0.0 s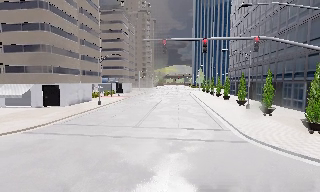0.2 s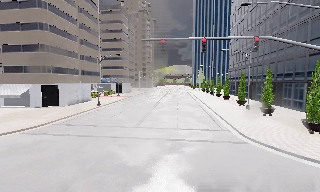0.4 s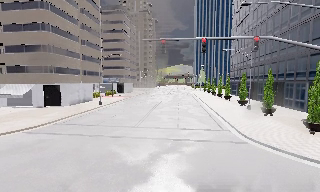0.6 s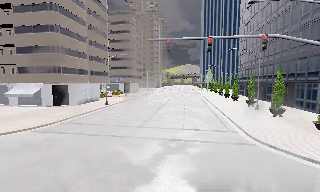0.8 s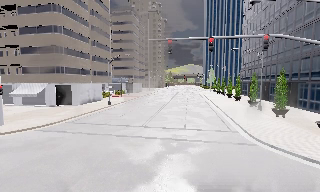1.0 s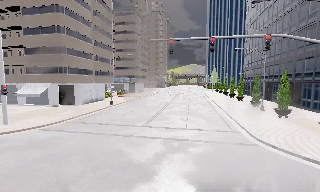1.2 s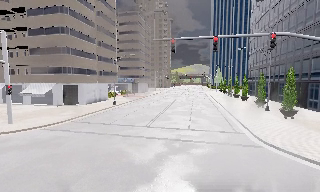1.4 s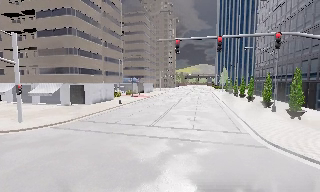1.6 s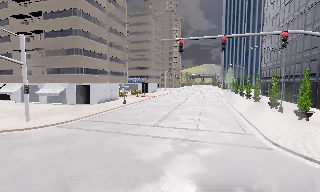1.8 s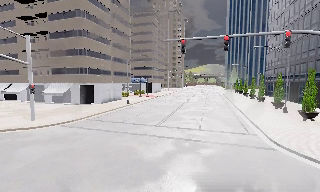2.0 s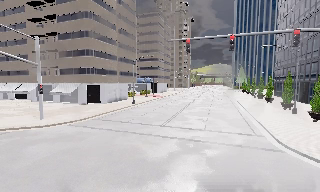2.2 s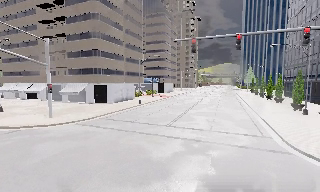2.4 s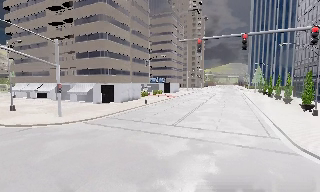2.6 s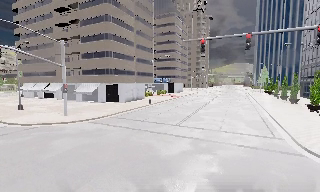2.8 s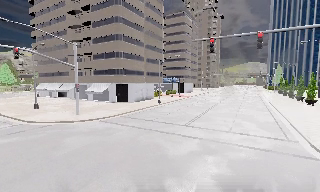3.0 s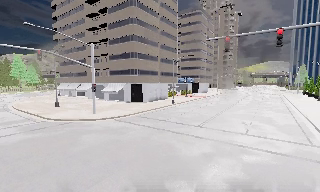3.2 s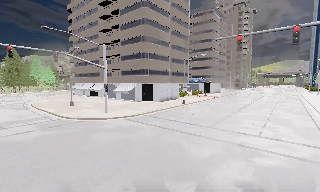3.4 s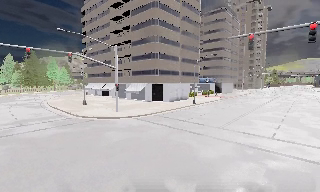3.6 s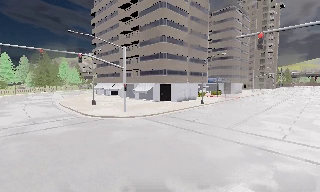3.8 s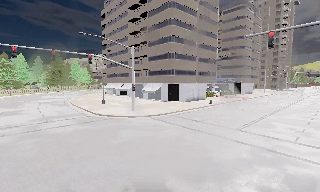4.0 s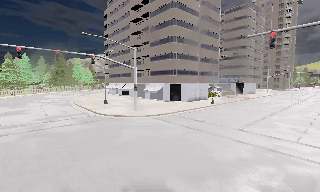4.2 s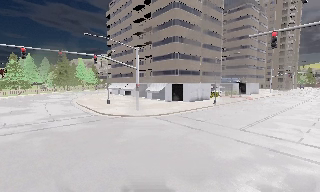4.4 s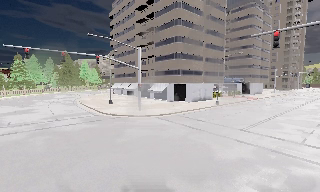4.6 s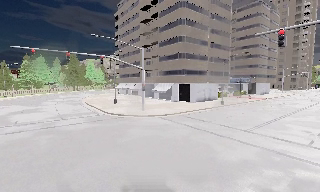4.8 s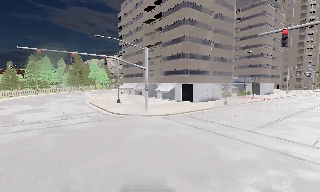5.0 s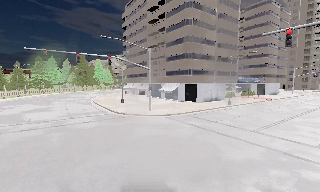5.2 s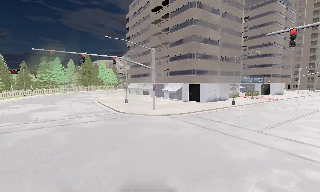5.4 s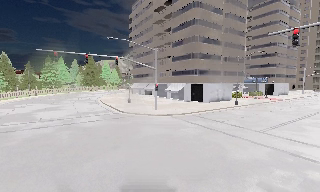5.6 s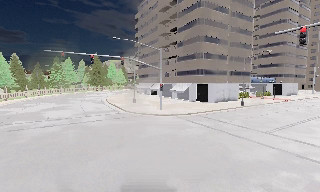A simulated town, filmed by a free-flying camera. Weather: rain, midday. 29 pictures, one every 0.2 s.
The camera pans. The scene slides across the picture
to the right.
The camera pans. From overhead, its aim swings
counterclockwise.
0.0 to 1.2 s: The camera travels to its right, about 0.5 m.
1.2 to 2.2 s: The camera shifts only a little, or ends up much as it began.
2.2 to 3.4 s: The scene slides to the right, as the camera pans about 20 degrees to its left.
3.4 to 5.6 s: The camera pans to its left, which is counterclockwise from overhead, by about 15 degrees. It travels to its right and backward, about 1 m.
The film runs backward here.
